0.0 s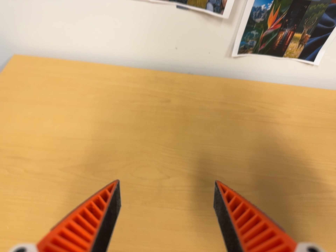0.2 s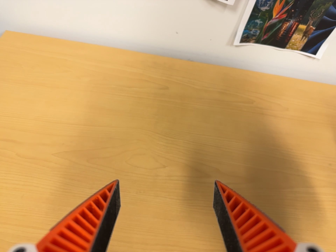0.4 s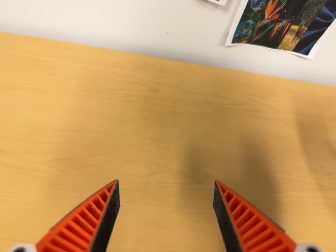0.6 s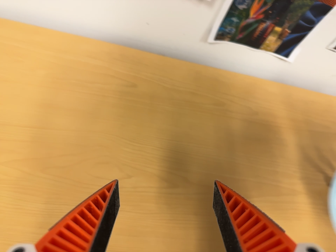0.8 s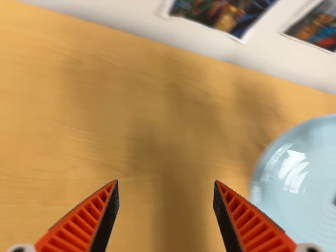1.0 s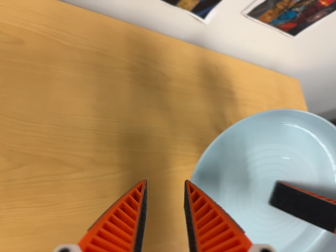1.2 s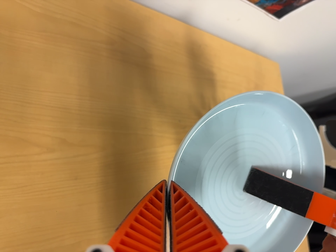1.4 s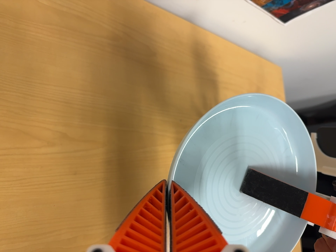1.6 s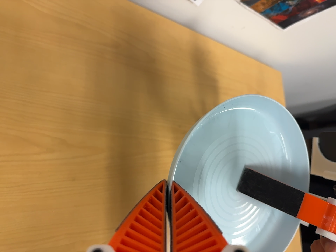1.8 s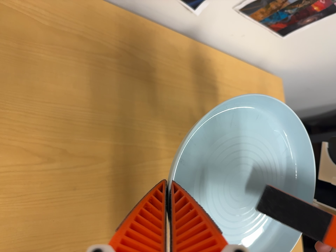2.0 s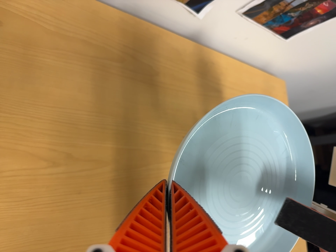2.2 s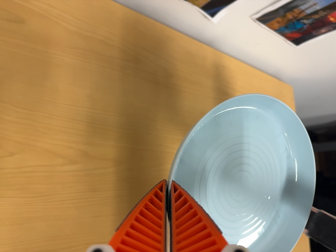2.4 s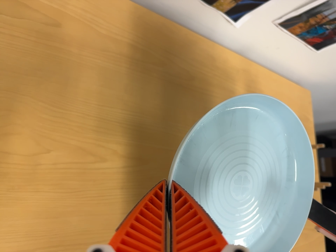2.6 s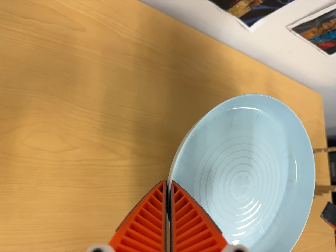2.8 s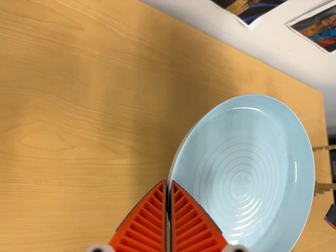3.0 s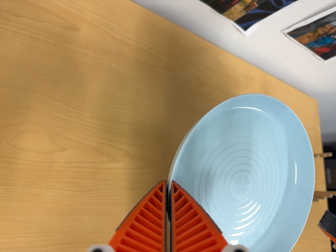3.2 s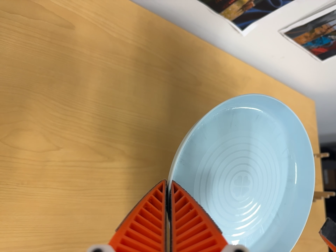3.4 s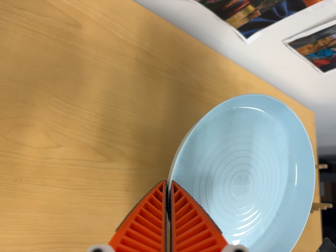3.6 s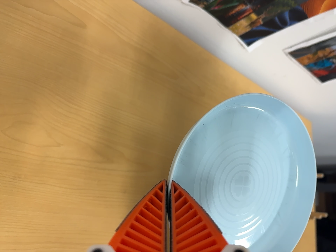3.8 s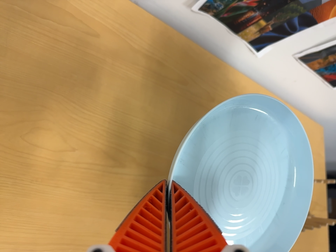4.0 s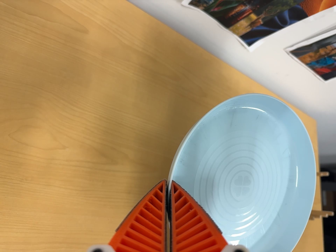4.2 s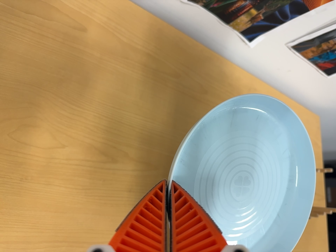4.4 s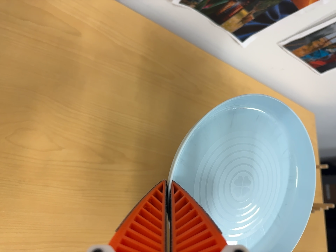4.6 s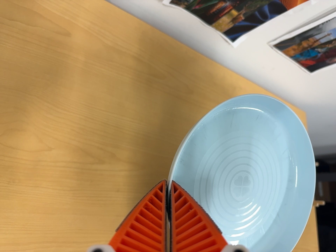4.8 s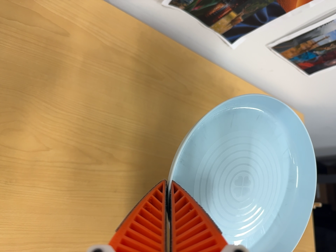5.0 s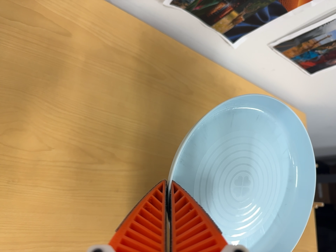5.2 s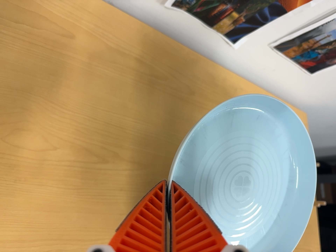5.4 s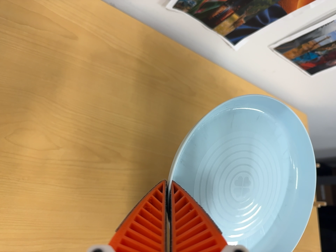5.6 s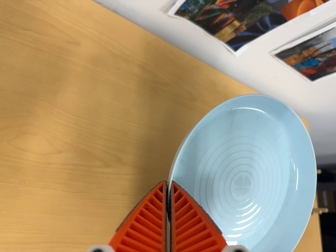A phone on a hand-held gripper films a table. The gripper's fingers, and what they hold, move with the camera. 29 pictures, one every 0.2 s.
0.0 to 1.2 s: The scene slides to the left, as the camera pans about 35 degrees to its right. It travels toward the top of its view and forward, about 16 cm. Its aim tips toward the bottom of its view by about 30 degrees.
1.2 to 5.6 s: The camera travels backward and to its left, about 8 cm, so what stands in front gets smaller. Its aim tips toward the top of its view by about 10 degrees, and the scene shifts downward. It rolls about its line of sight by about 10 degrees, and the scene rotates clockwise.
The film runs backward here.
